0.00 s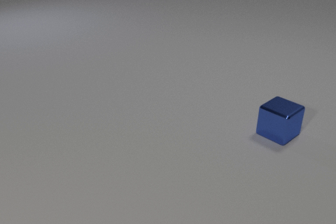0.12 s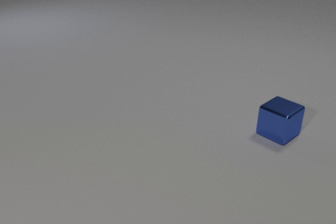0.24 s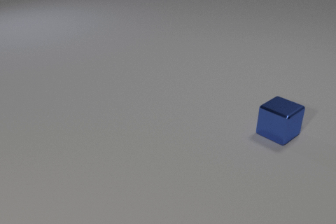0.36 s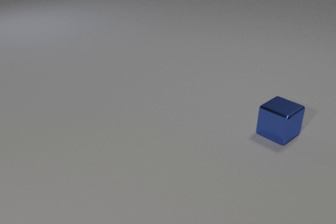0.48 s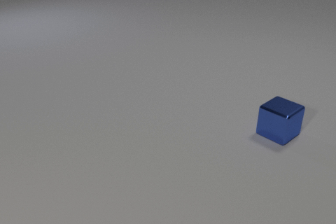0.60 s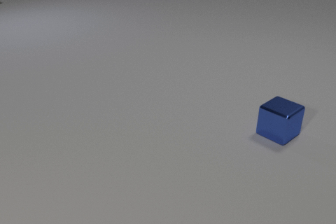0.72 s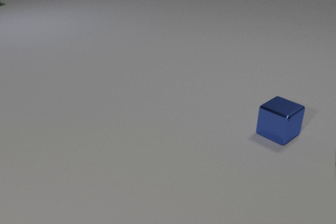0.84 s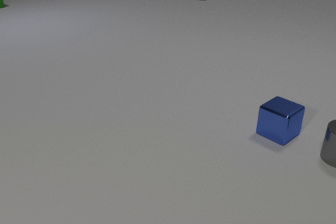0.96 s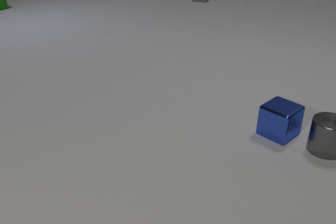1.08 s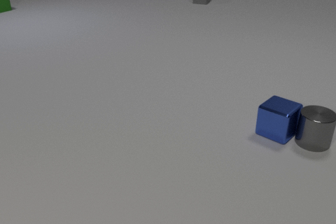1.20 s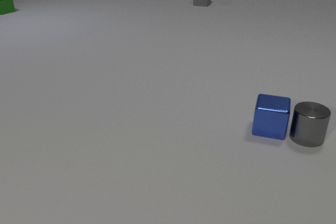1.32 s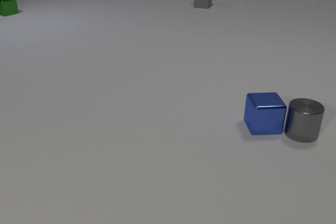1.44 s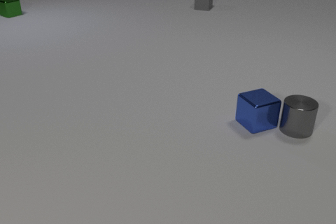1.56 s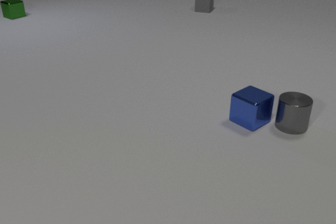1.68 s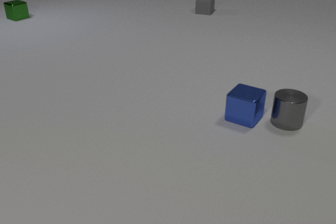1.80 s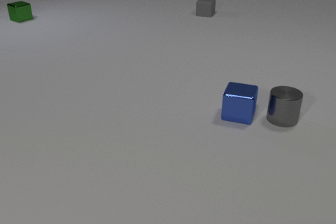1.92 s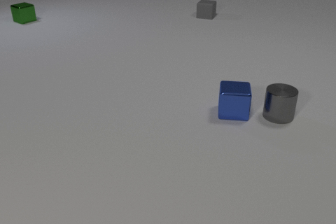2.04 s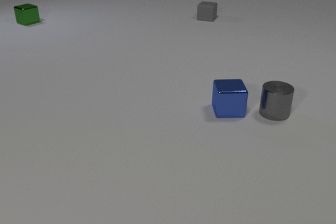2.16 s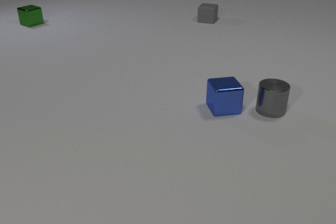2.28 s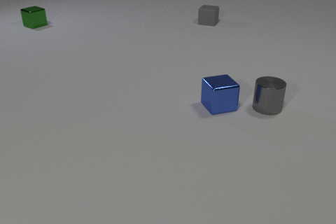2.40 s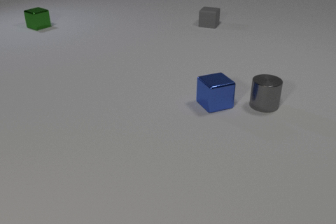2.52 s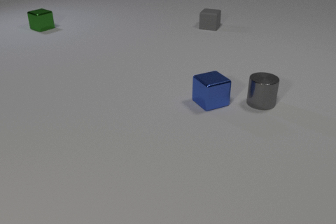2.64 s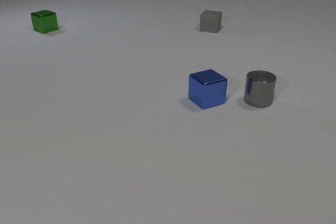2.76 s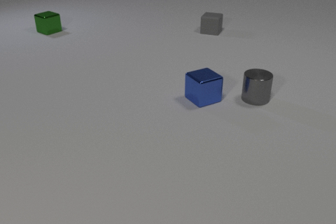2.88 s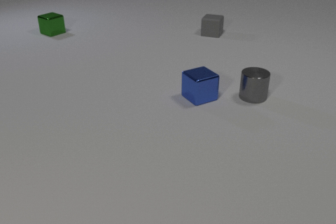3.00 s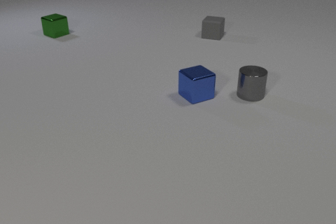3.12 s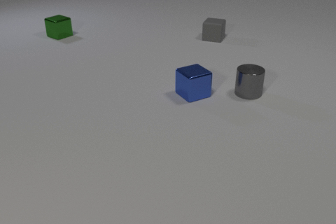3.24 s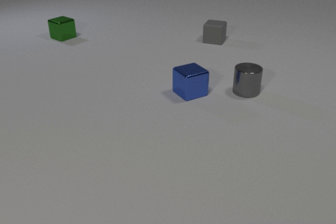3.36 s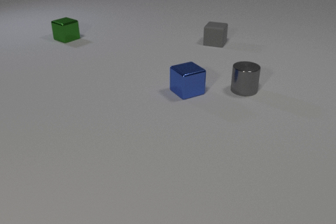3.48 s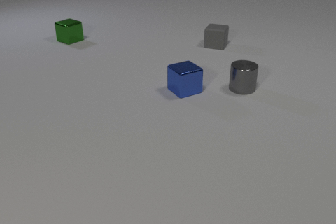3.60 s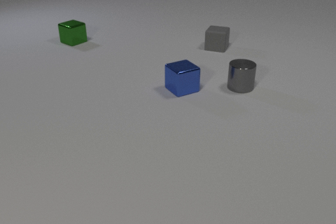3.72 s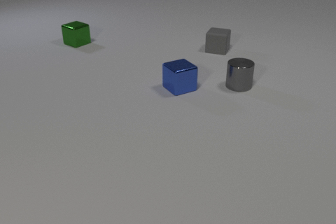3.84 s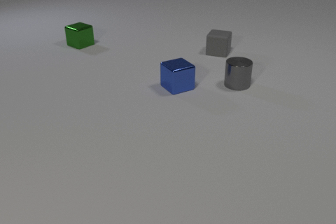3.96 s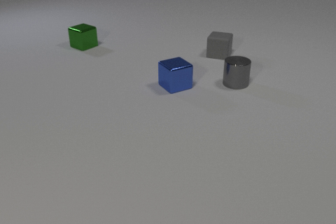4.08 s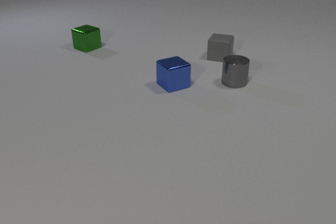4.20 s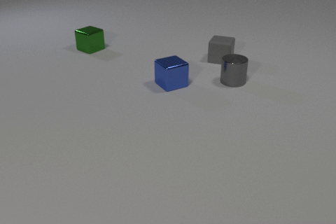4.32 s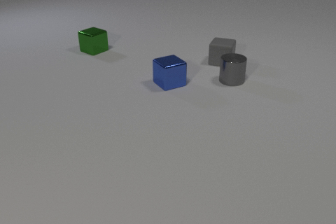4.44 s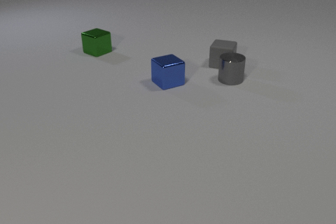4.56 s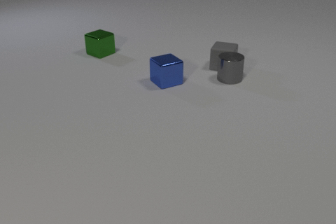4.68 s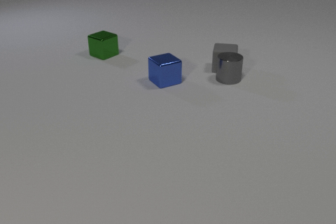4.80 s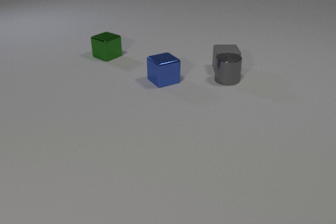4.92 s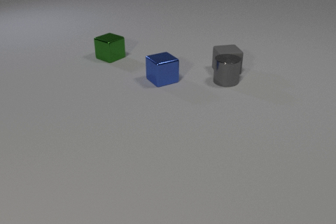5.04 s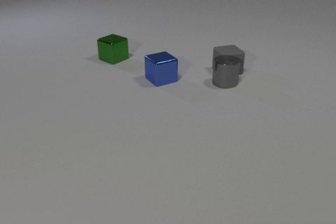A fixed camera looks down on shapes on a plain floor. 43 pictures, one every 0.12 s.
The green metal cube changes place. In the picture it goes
toward the camera.
The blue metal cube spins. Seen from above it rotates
counterclockwise.
0.00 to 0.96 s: The gray metal cylinder comes in at the right edge, slides to the left and away from the camera. The green metal cube comes in at the left edge, slides toward the camera and to the right. The gray rubber cube comes in at the top edge, slides toward the camera.
0.96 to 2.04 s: The gray metal cylinder slides away from the camera and to the left. The blue metal cube slides to the left and away from the camera, spins so that its near face slides to the right, counterclockwise seen from above. The green metal cube slides toward the camera and to the right. The gray rubber cube slides toward the camera. The gray metal cylinder and the blue metal cube collide.
2.04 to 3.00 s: The gray metal cylinder slides away from the camera and to the left. The blue metal cube slides to the left and away from the camera, spins so that its near face slides to the right, counterclockwise seen from above. The green metal cube slides toward the camera and to the right. The gray rubber cube slides toward the camera.
3.00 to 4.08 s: The gray metal cylinder slides away from the camera and to the left. The blue metal cube slides to the left and away from the camera. The green metal cube slides toward the camera and to the right. The gray rubber cube slides toward the camera.
4.08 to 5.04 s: The gray metal cylinder slides to the left. The blue metal cube slides away from the camera and to the left. The green metal cube slides toward the camera and to the right. The gray rubber cube slides toward the camera, spins counterclockwise seen from above by about 45 degrees, its near face sliding to the right. The gray metal cylinder and the gray rubber cube collide.
How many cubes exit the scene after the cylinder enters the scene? 0.
What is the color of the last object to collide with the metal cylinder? gray.
How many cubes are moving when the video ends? 3.
